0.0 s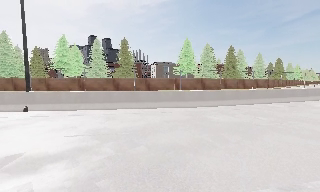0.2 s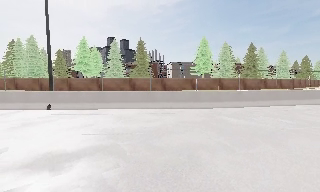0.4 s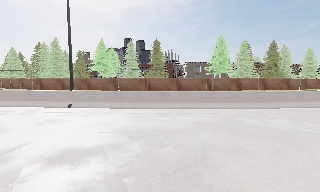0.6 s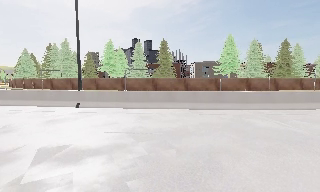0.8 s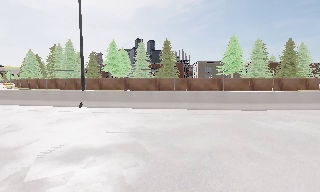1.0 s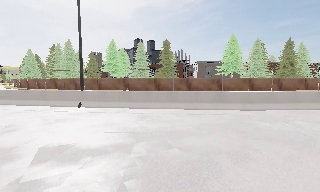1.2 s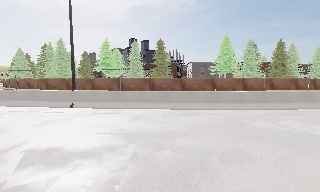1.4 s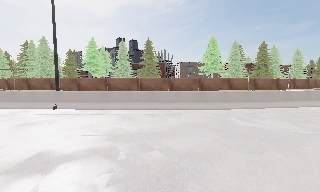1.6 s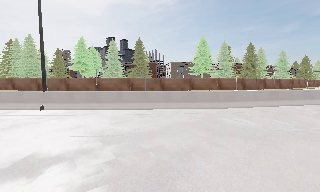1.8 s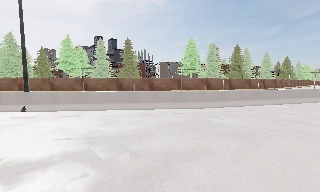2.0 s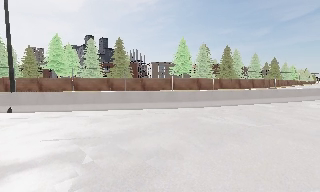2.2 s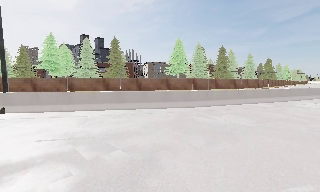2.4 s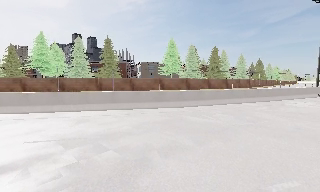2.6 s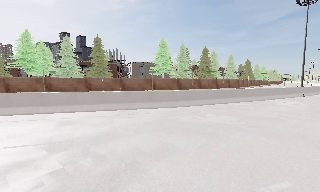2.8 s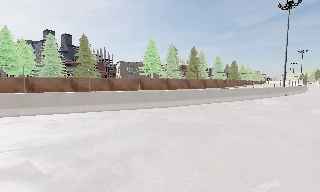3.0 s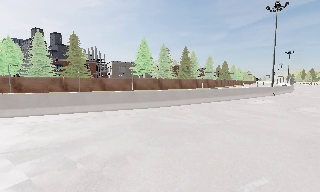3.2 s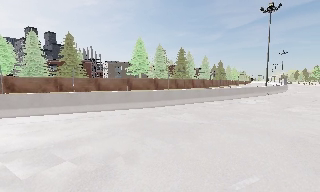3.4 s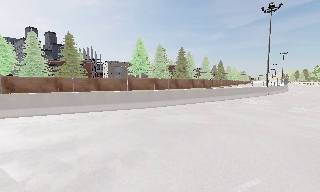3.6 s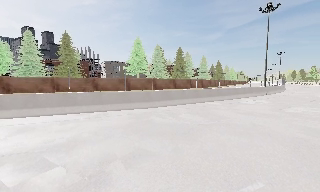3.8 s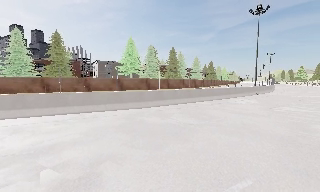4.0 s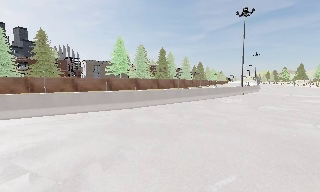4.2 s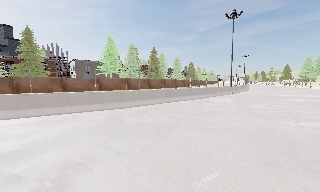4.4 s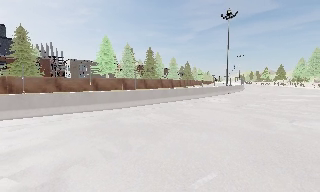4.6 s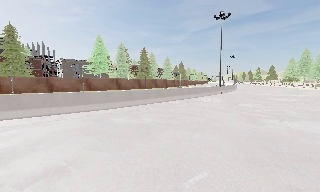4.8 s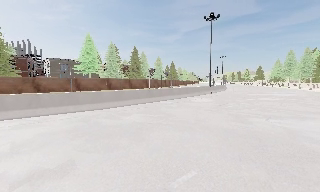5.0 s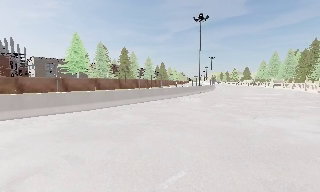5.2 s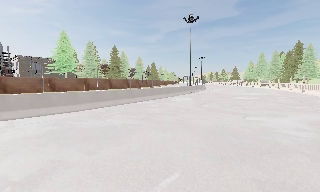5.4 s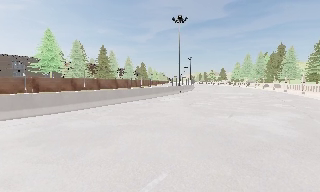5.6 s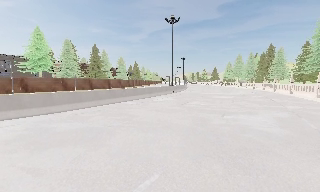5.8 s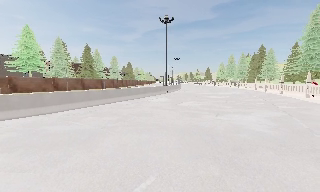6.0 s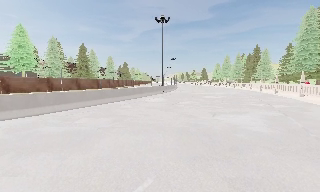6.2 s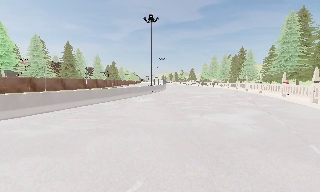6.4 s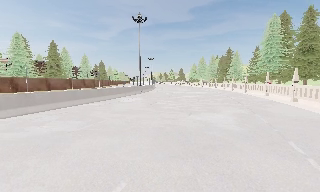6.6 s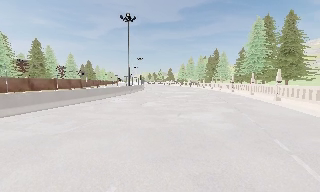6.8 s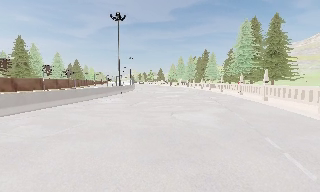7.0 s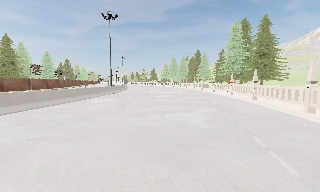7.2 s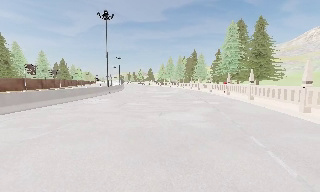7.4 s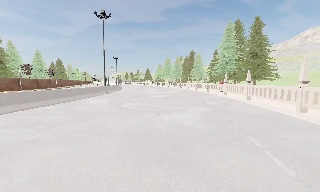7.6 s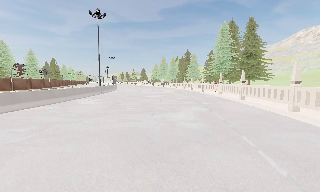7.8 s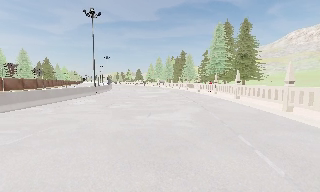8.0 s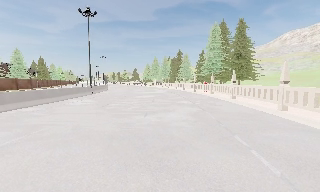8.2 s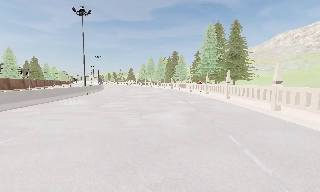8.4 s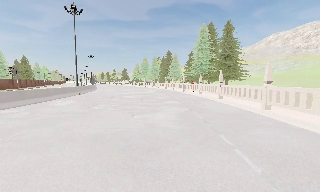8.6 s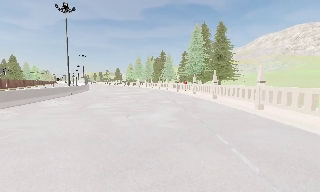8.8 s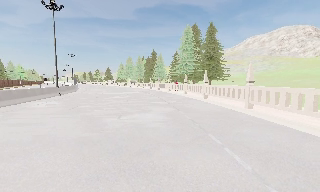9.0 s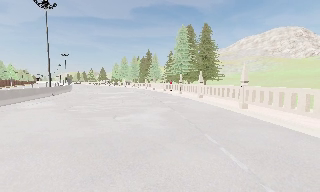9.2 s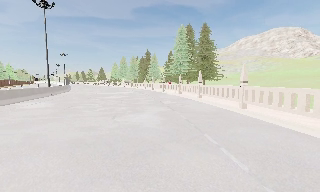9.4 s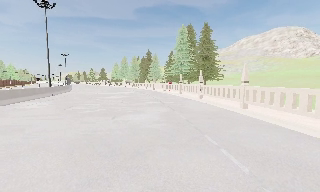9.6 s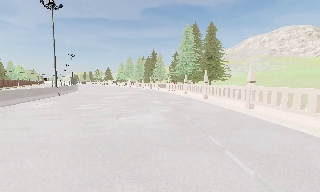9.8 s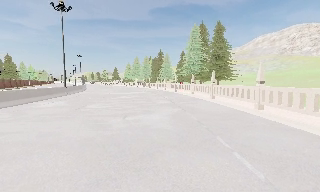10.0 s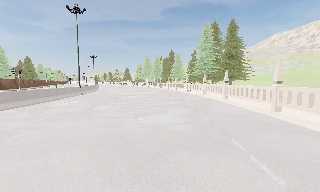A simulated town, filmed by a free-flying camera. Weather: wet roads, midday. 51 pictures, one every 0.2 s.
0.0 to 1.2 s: The camera pans to its left, which is counterclockwise from overhead, by about 15 degrees.
1.2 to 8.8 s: The camera pans to its right, which is clockwise from overhead, by about 95 degrees. It travels forward and to its right, about 1.5 m.
8.8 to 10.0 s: The camera shifts only a little, or ends up much as it began.
The film runs forward here.
